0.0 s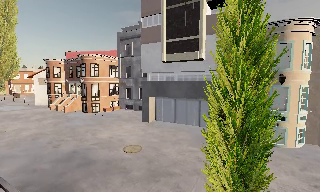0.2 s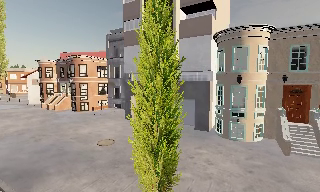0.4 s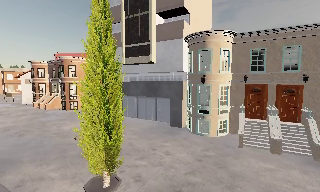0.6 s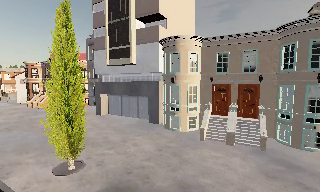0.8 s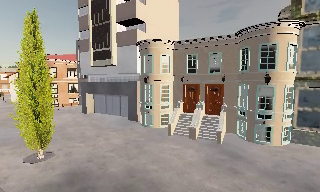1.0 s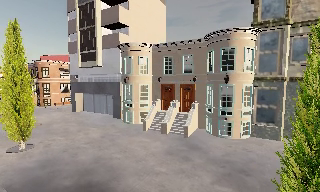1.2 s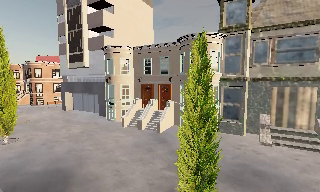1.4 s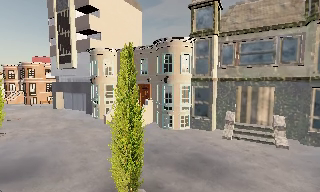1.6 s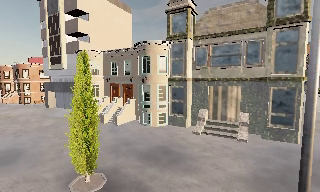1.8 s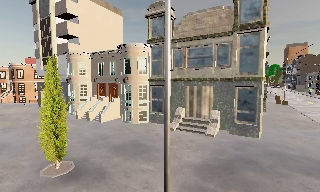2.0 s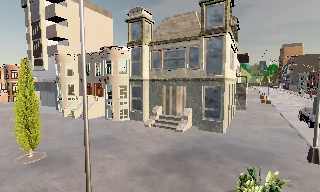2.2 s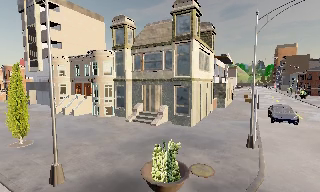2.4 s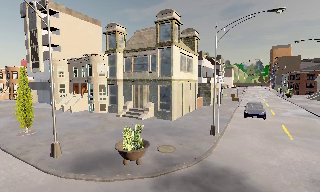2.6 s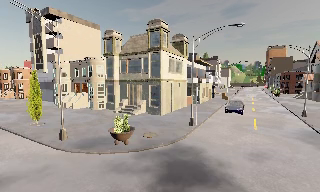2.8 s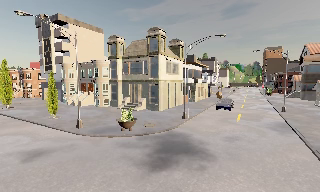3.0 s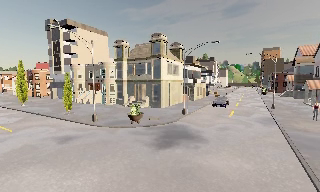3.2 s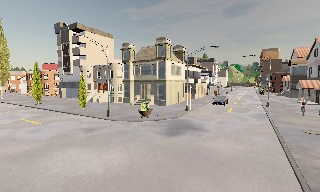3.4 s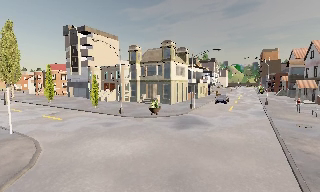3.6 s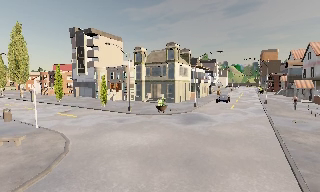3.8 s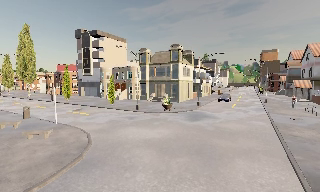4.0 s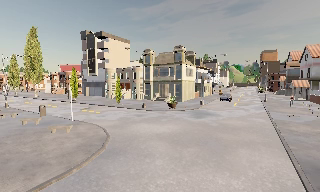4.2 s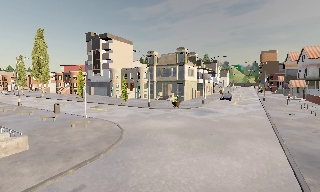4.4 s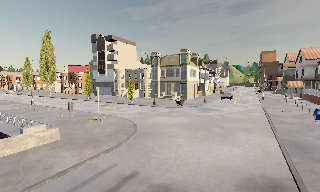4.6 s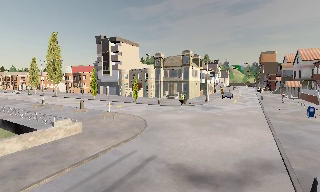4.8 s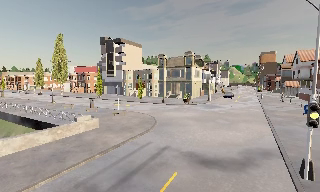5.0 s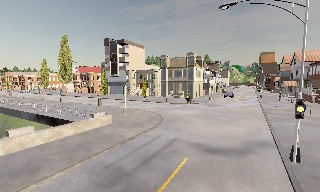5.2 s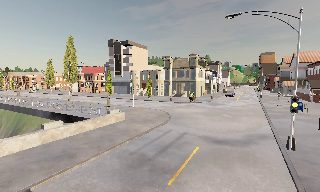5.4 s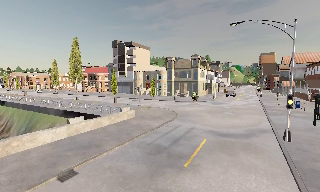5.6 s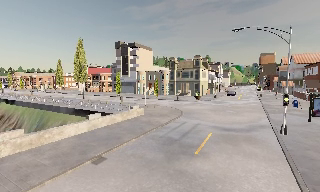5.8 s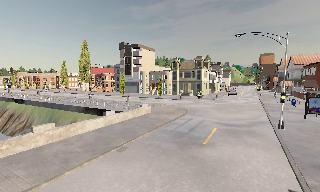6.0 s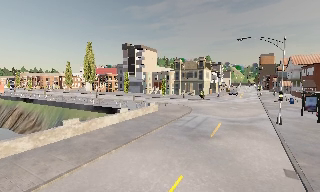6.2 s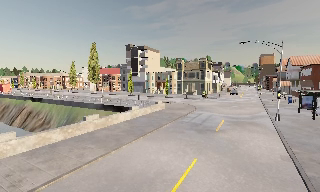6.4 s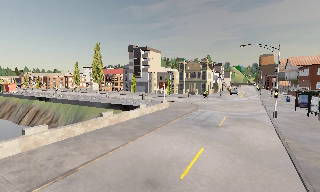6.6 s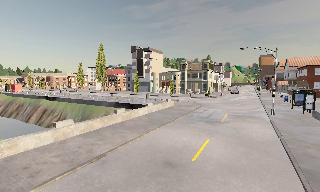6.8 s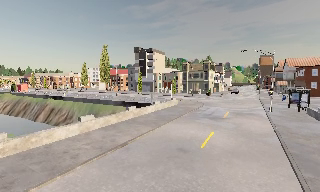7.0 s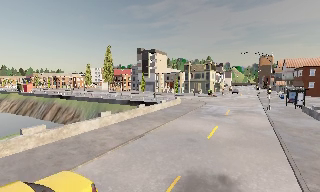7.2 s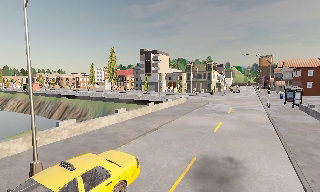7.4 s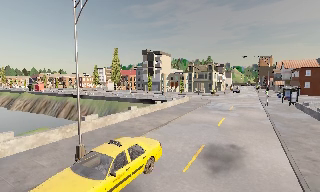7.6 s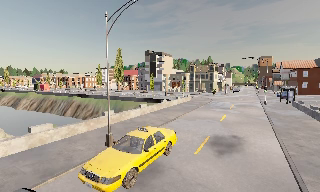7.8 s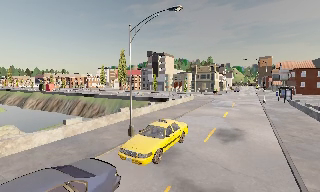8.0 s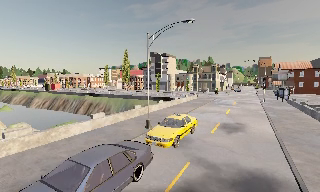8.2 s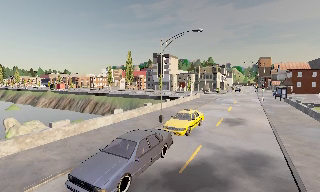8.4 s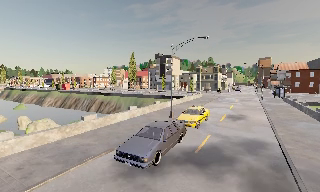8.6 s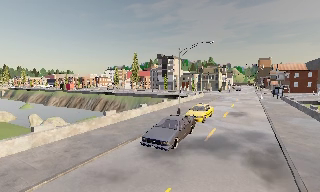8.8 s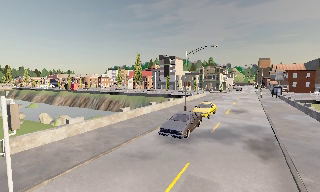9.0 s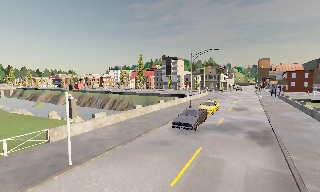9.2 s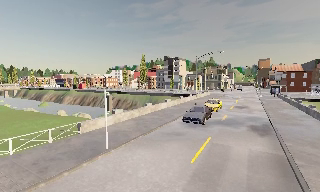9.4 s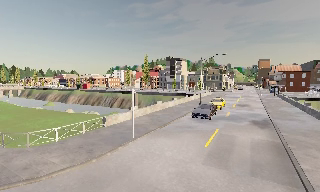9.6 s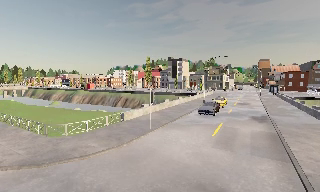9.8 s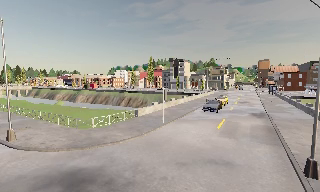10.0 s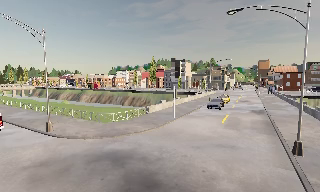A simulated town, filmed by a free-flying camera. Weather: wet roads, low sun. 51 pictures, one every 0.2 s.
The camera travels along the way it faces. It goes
backward.
0.0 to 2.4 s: The camera travels to its right and backward, about 25 m, so close, fixed things drift to the left.
2.4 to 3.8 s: The camera travels backward, about 14 m, so what stands in front gets smaller. It loses speed.
3.8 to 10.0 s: The camera travels backward and to its left, about 55 m, so what stands in front gets smaller.
The film runs backward here.
